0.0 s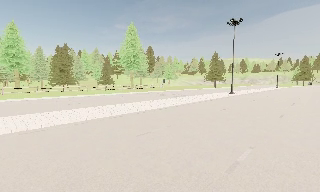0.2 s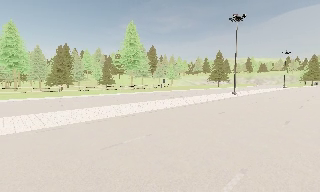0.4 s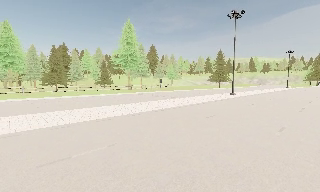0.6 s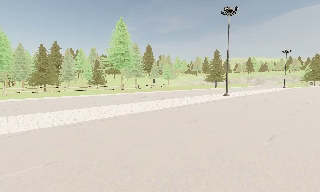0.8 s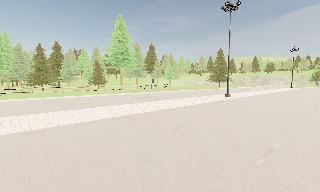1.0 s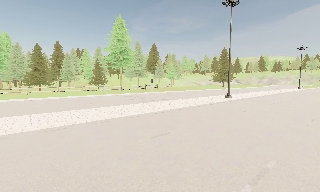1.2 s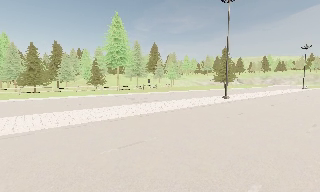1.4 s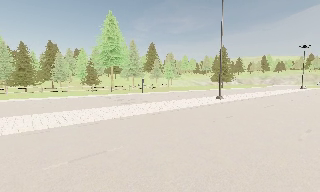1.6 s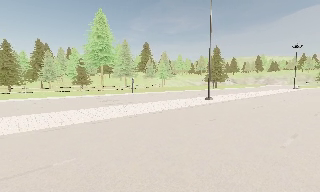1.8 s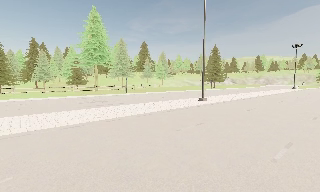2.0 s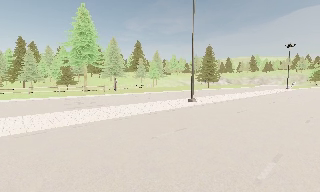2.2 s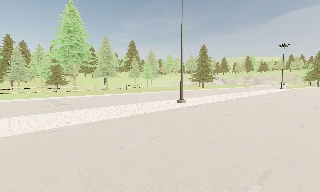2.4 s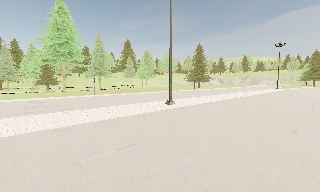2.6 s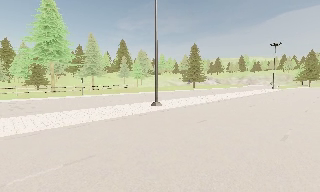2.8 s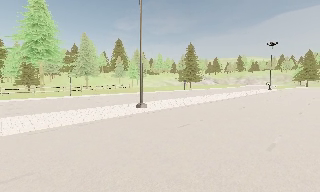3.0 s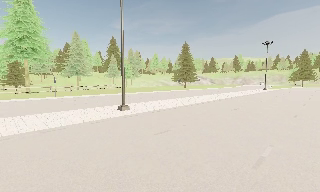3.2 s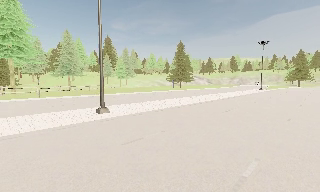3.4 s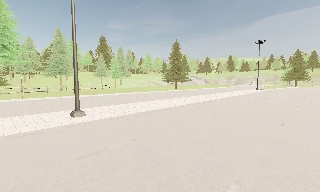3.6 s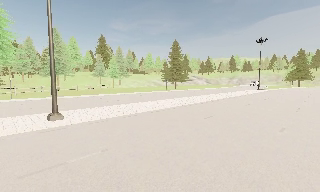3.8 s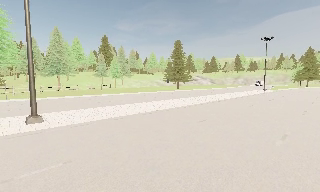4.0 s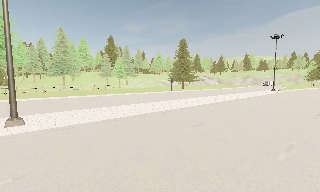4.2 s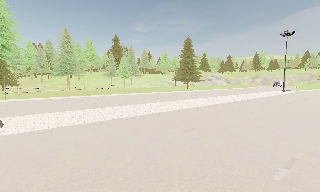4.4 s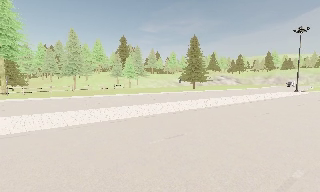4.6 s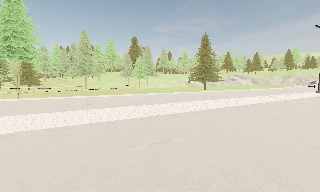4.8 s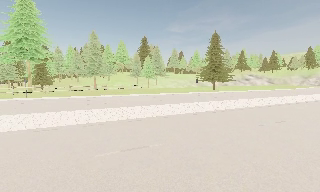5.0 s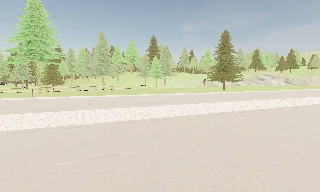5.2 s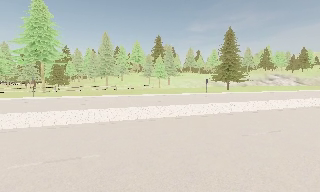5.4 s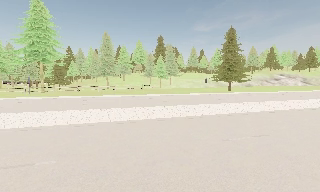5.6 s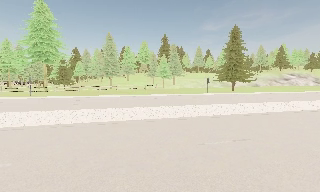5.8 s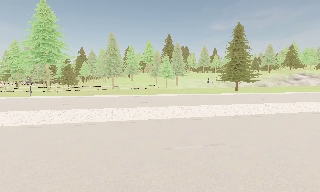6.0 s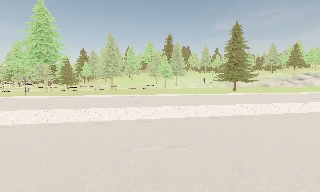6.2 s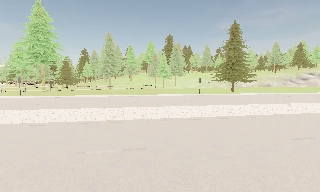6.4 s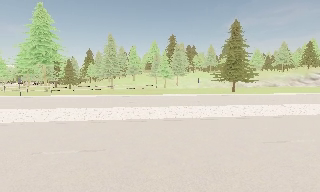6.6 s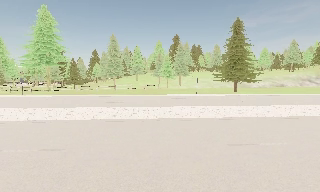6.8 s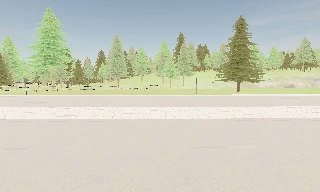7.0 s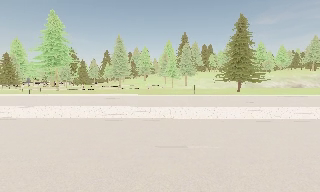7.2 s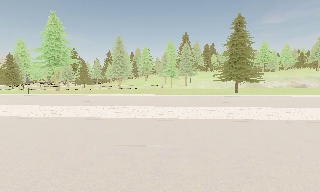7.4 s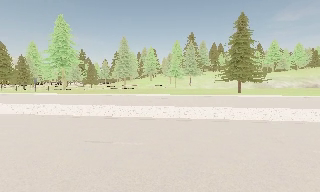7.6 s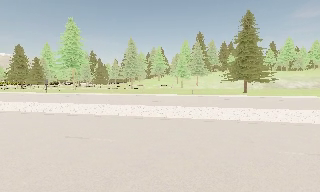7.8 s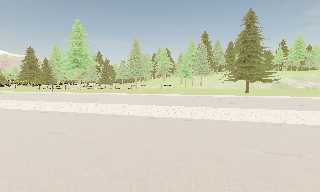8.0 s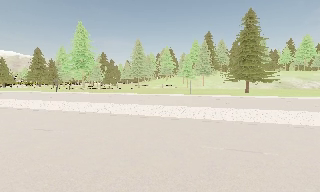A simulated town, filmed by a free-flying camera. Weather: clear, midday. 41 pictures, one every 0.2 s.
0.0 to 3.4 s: The camera travels to its right and forward, about 25 m, so close, fixed things drift to the left.
3.4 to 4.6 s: The camera pans to its left, which is counterclockwise from overhead, by about 15 degrees. It travels to its right and forward, about 7 m.
4.6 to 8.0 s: The camera pans to its left, which is counterclockwise from overhead, by about 45 degrees. It travels to its right, about 25 m, so close, fixed things drift to the left.
The film runs forward here.
